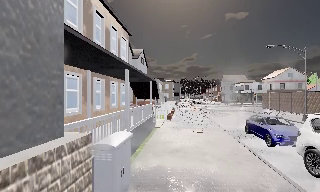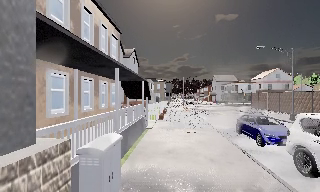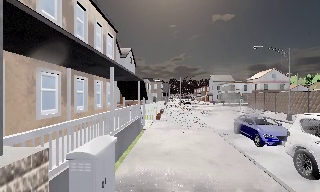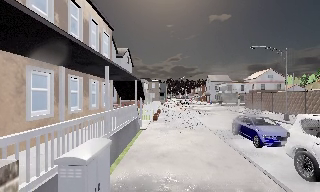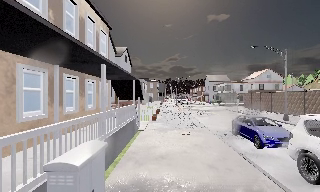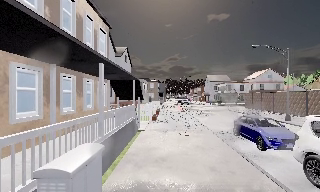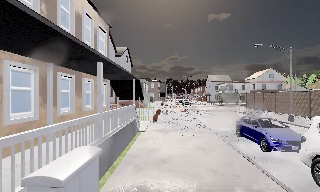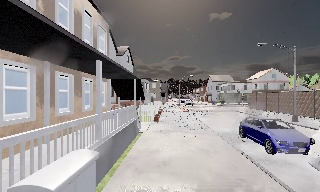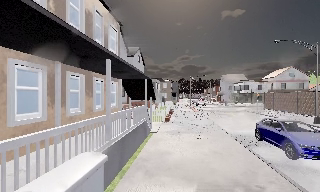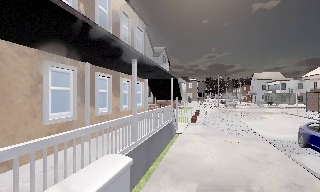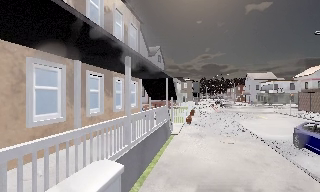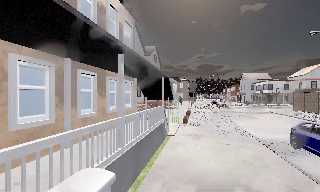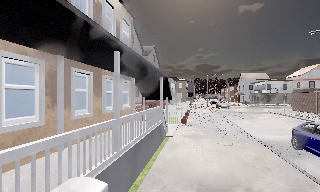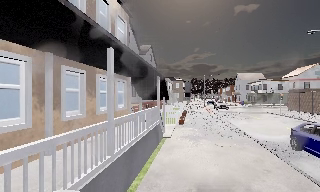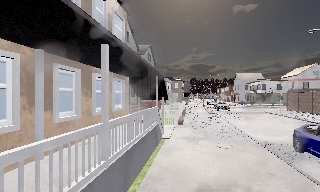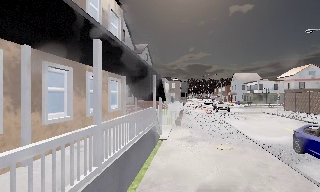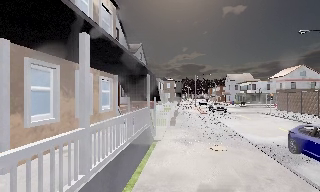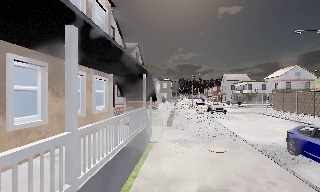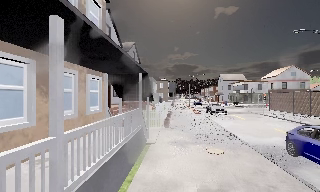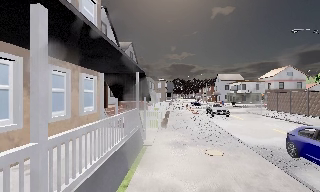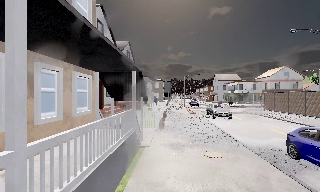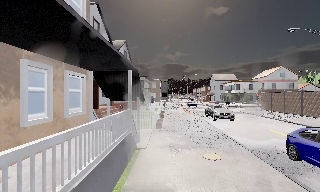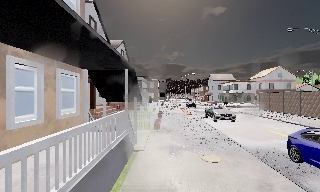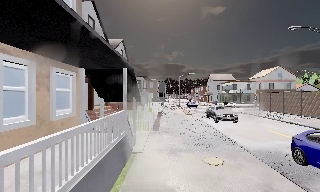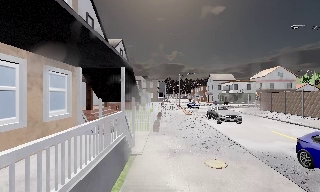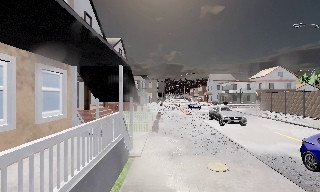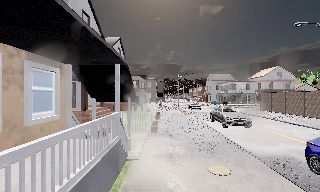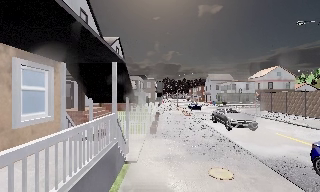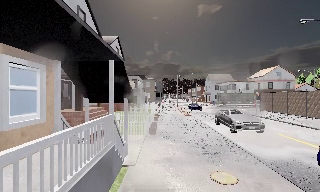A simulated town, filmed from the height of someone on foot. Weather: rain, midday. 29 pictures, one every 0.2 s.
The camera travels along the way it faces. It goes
forward.
0.0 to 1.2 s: The camera travels forward, about 1 m, so what stands in front looms larger.
1.2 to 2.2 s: The camera swings to its left by about 10 degrees, and the scene slides to the right. It travels forward, about 1 m, so what stands in front looms larger.
2.2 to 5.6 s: The camera swings to its right by about 10 degrees, and the scene slides to the left. It travels forward, about 4.5 m, so what stands in front looms larger.
The film runs forward here.
